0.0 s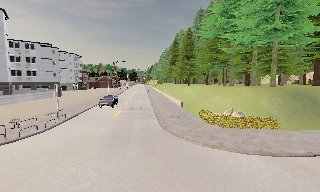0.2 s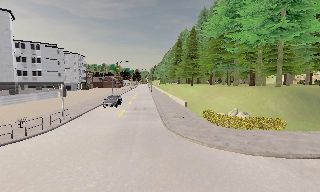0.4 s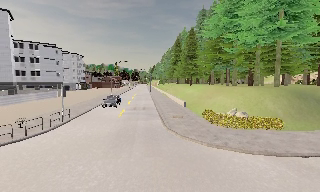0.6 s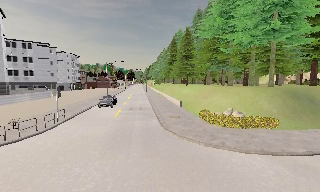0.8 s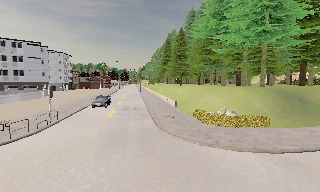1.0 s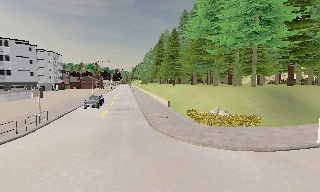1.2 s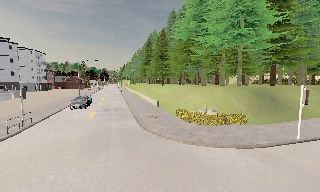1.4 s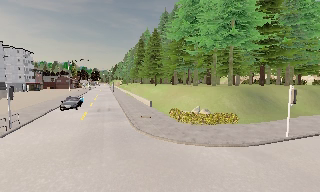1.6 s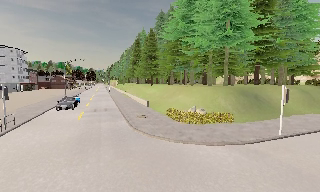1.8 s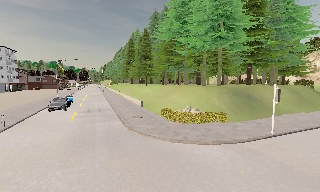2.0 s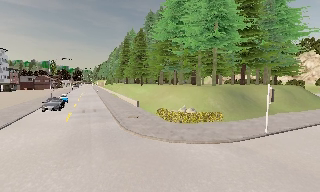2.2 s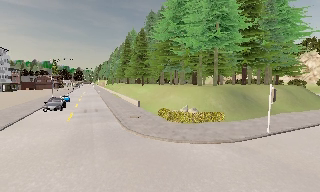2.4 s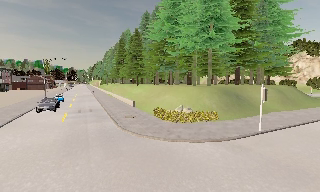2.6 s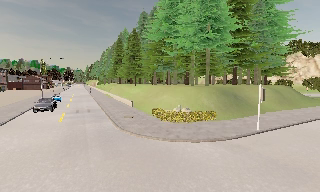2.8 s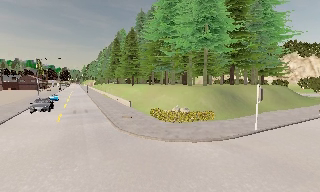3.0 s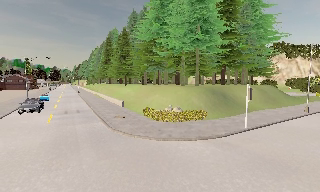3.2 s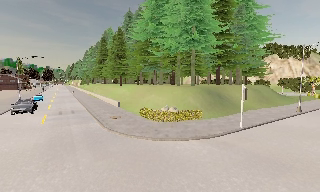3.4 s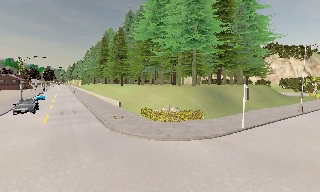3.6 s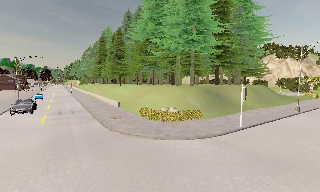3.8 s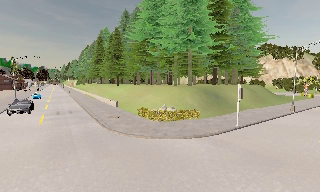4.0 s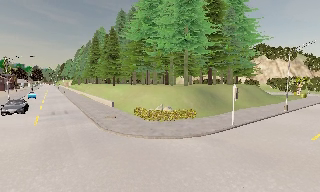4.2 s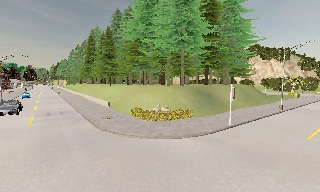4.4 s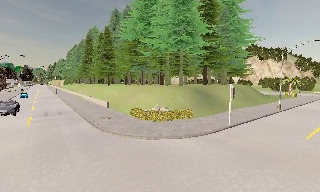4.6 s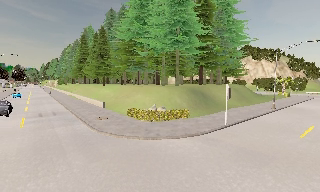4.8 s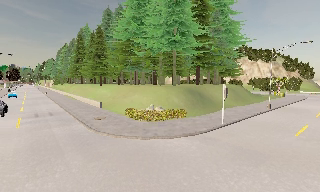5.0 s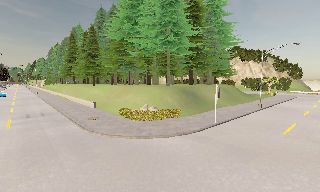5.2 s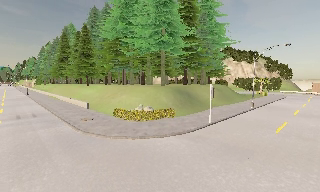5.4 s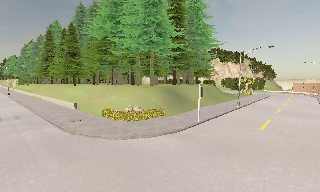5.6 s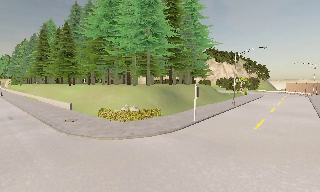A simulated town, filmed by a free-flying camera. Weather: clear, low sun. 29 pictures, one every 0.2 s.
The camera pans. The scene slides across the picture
to the left.
The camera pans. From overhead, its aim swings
clockwise.
0.0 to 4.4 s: The camera swings to its right by about 30 degrees, and the scene slides to the left. It travels to its left, about 2 m.
4.4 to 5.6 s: The camera pans to its right, which is clockwise from overhead, by about 10 degrees.
The film runs backward here.
